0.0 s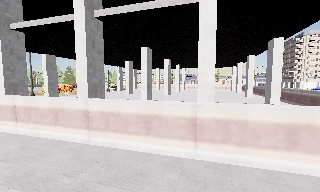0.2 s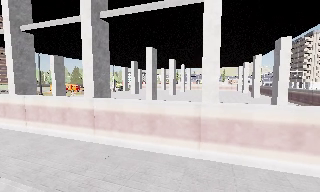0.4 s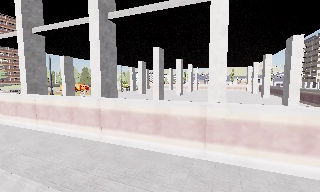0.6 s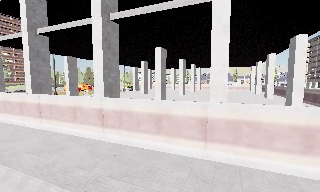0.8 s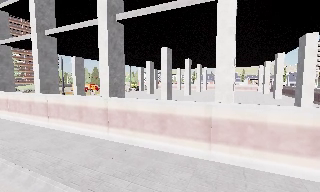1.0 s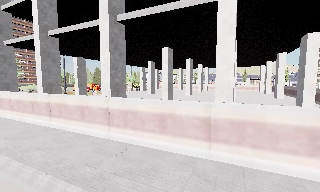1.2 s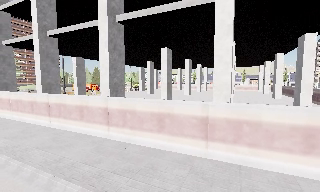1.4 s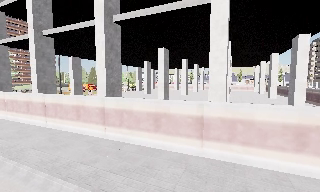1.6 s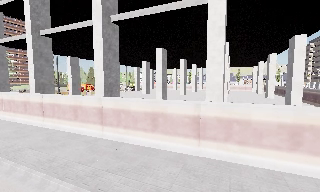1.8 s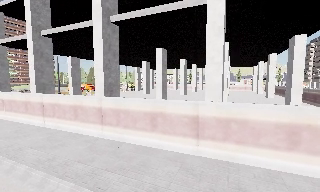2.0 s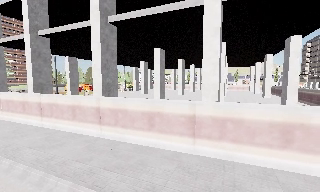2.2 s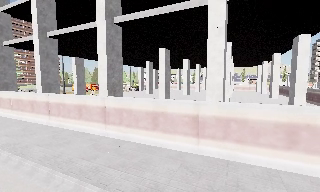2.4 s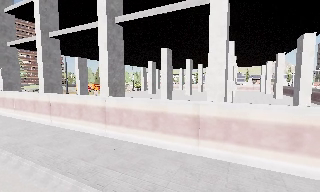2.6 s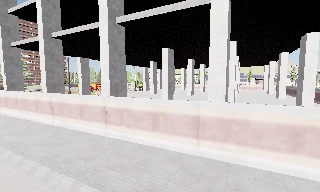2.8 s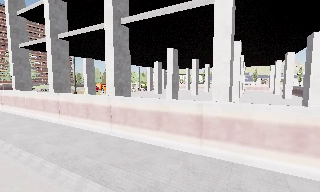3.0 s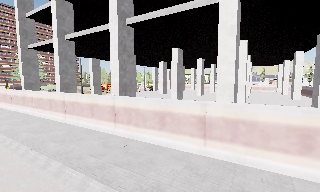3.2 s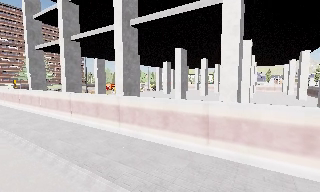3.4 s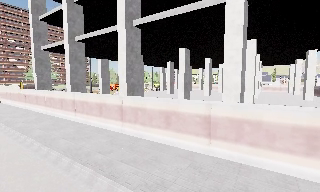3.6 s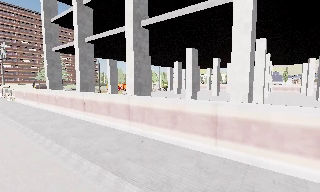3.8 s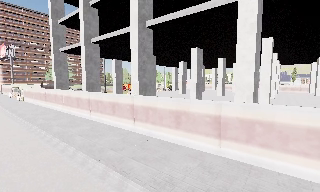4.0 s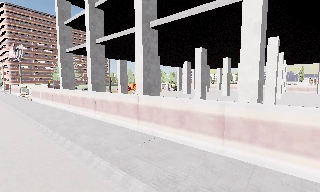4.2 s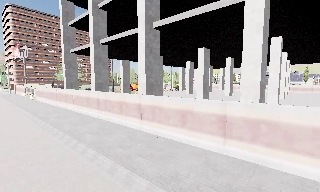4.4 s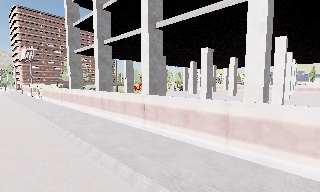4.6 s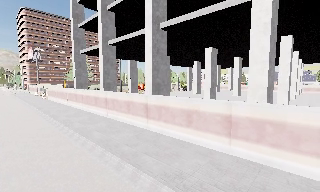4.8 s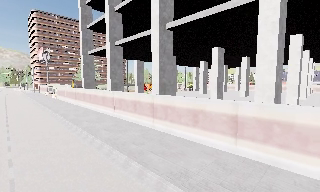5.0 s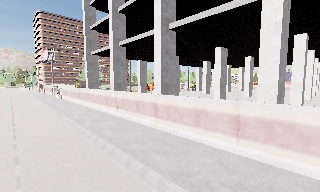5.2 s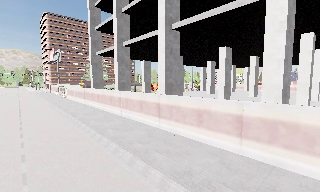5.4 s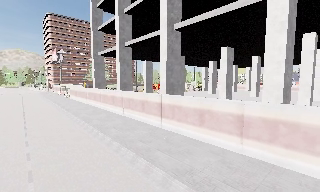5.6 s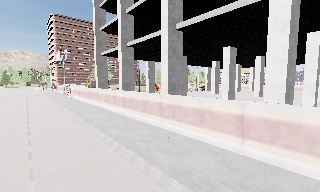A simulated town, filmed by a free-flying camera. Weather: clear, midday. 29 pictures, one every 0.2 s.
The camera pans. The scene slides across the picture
to the right.
The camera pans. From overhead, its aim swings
counterclockwise.
0.0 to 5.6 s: The camera pans to its left, which is counterclockwise from overhead, by about 30 degrees. It travels backward and to its right, about 2.5 m.
The film runs backward here.
